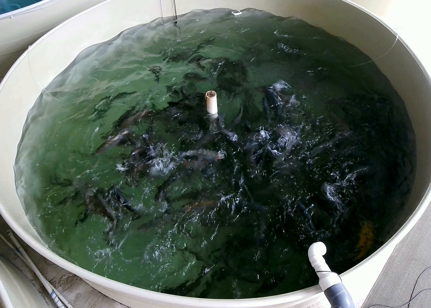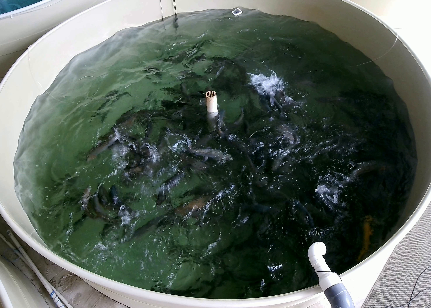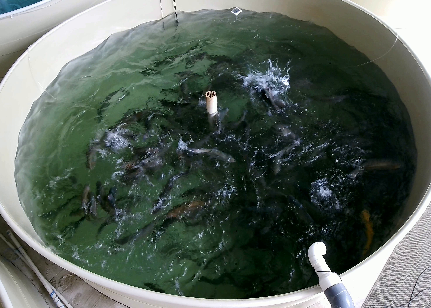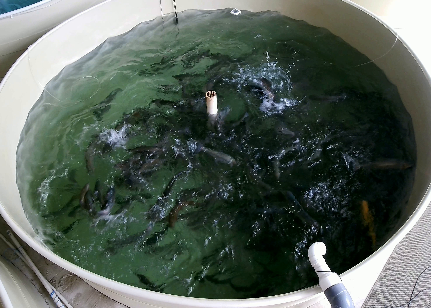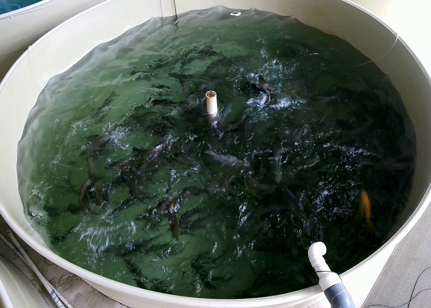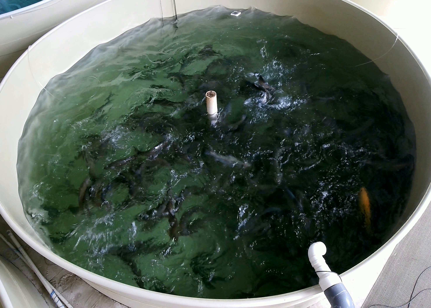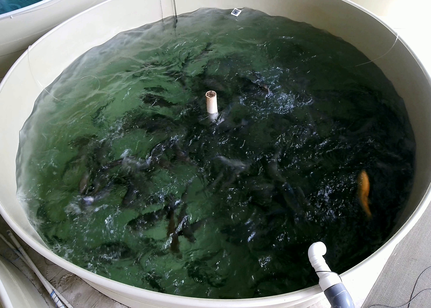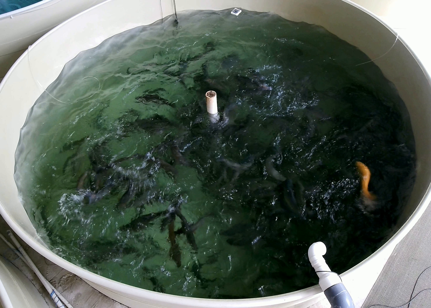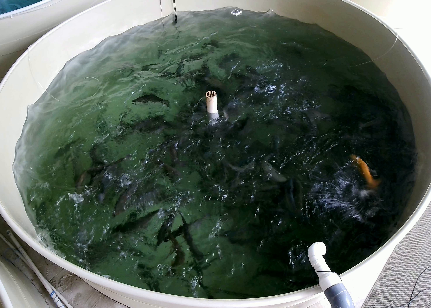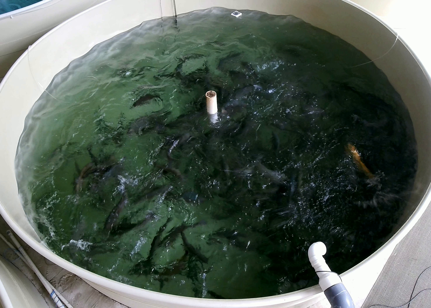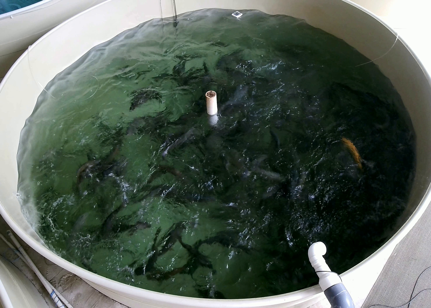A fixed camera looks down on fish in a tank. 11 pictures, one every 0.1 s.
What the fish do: Strong feeding.
